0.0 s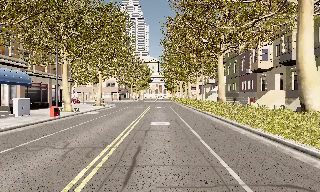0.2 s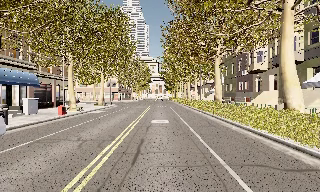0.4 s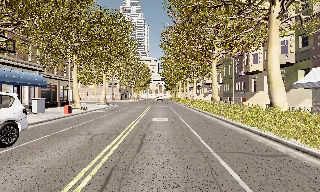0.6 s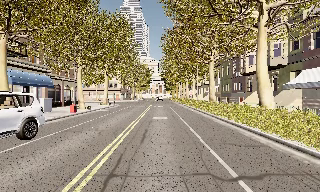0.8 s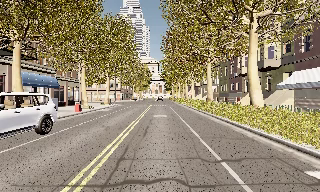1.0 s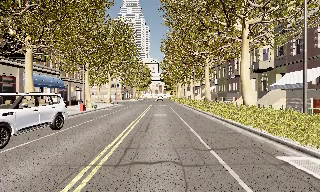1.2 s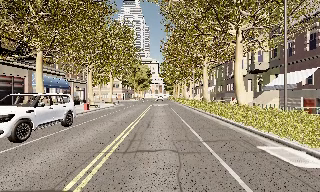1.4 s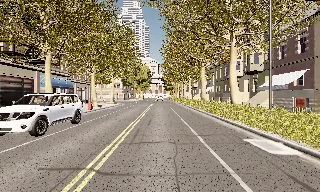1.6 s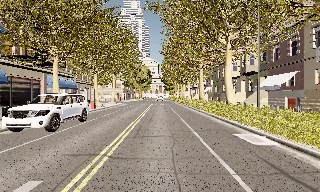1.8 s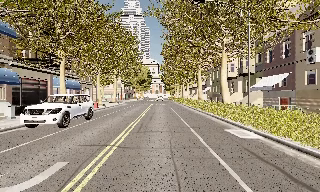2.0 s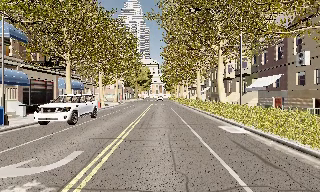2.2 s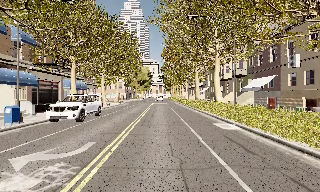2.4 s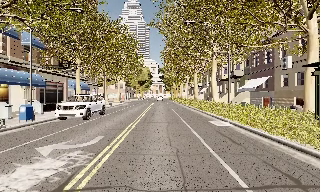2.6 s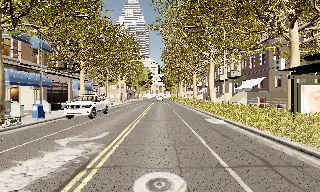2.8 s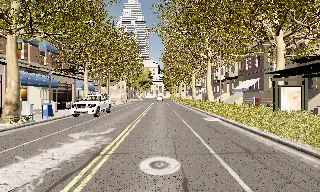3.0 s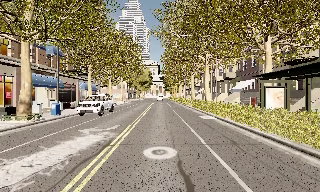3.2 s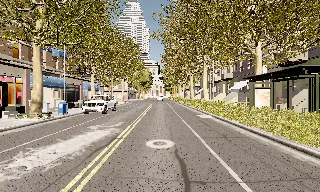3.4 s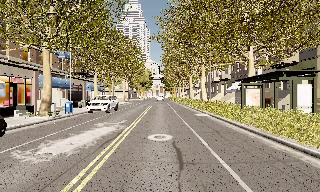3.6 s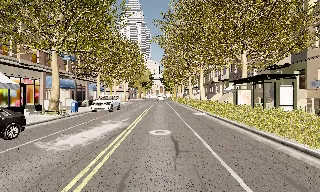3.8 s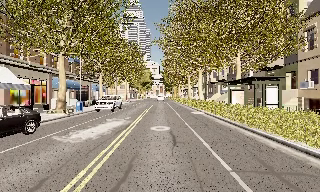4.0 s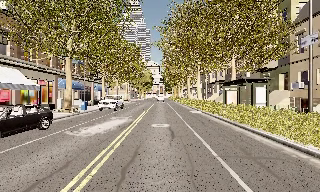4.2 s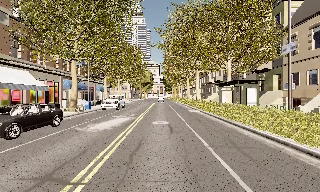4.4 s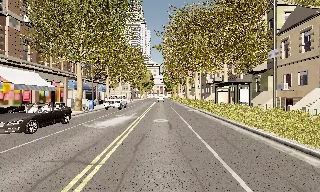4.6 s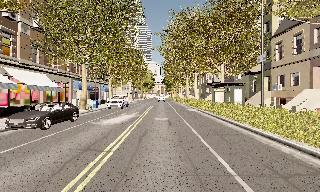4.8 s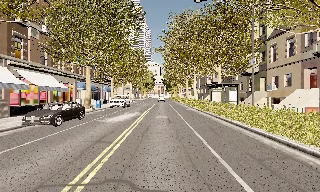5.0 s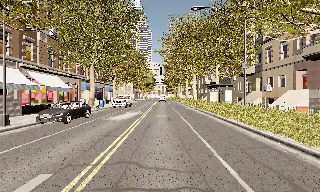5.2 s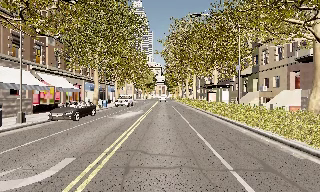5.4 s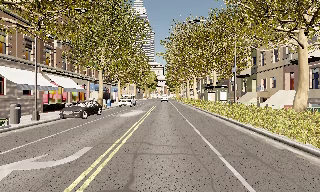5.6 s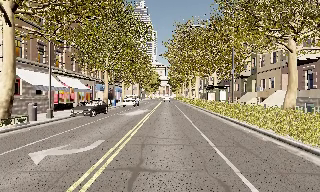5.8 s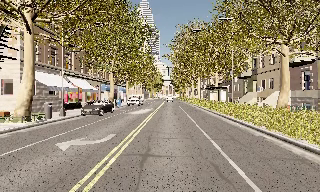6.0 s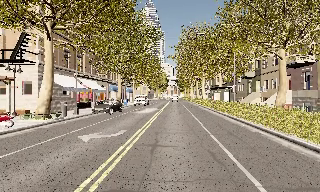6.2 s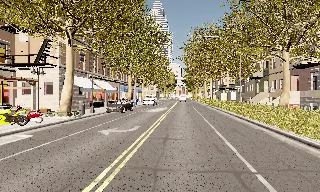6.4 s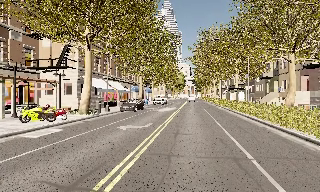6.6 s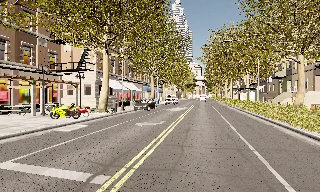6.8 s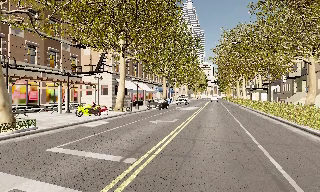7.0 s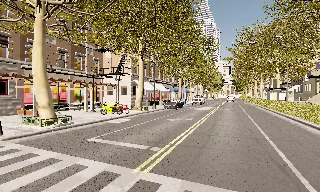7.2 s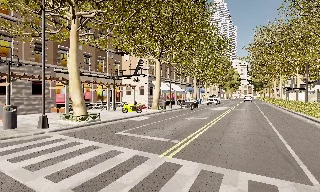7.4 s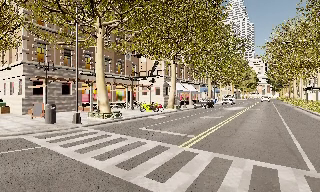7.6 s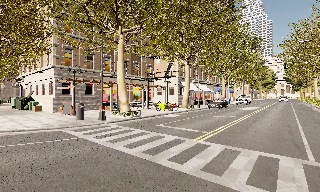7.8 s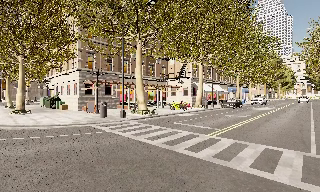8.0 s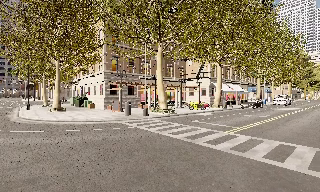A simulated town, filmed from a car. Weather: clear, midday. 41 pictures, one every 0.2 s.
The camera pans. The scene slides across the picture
to the right.
The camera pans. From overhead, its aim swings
counterclockwise.
0.0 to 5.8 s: The camera travels backward, about 30 m, so what stands in front gets smaller.
5.8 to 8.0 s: The scene slides to the right, as the camera pans about 45 degrees to its left. It travels backward, about 11 m.
The film runs backward here.
